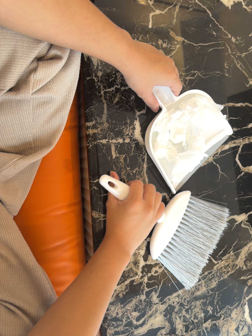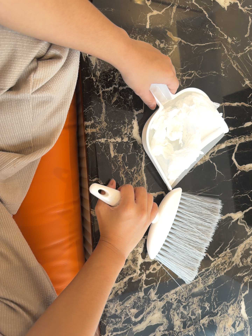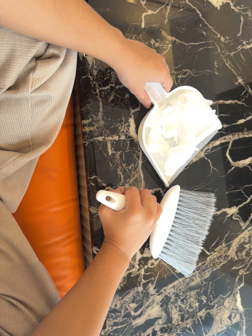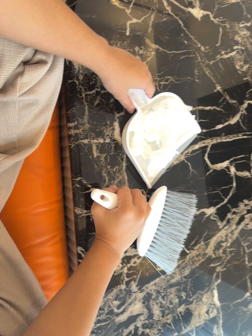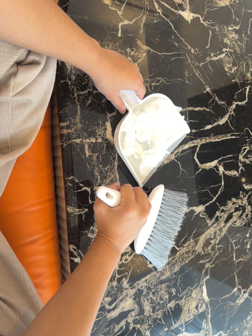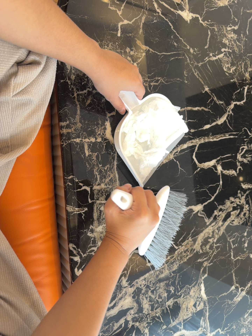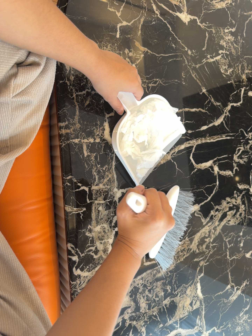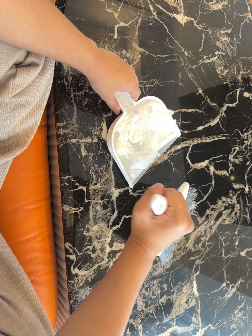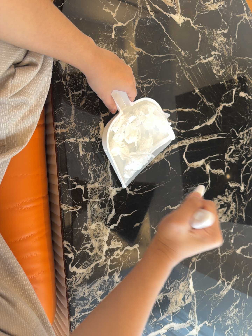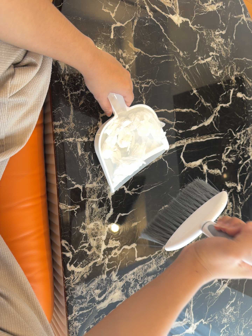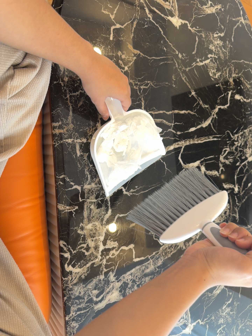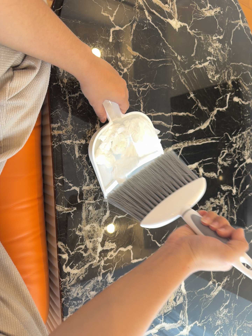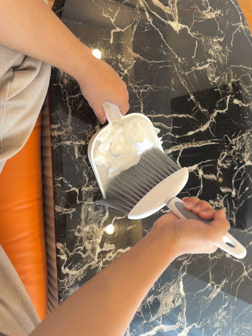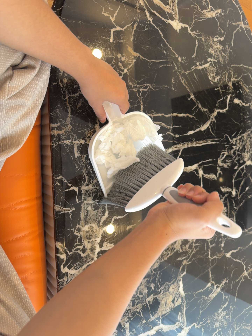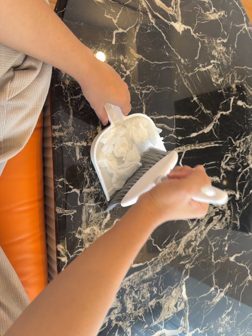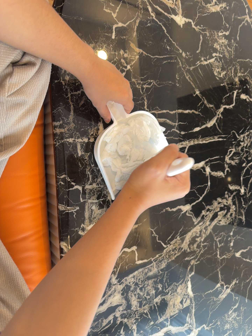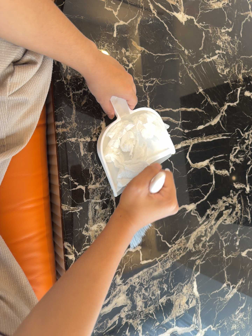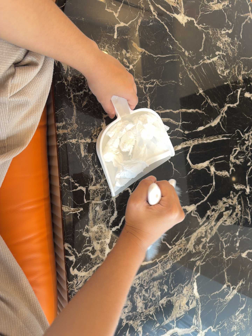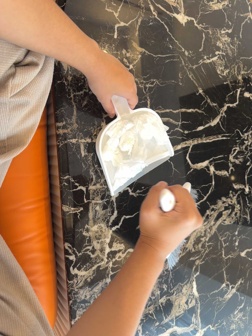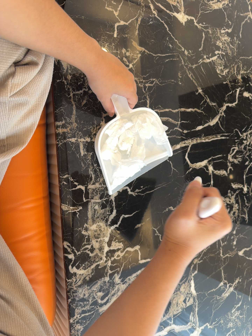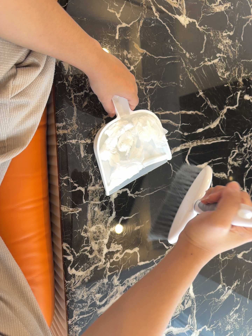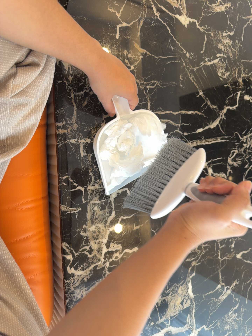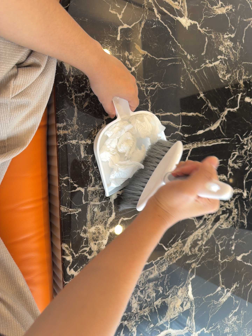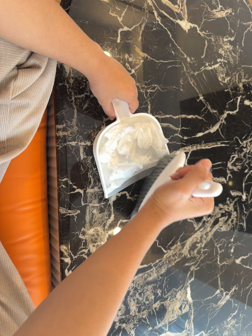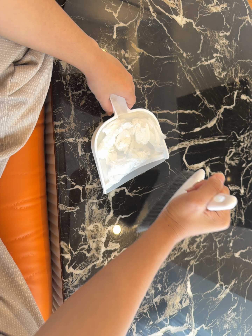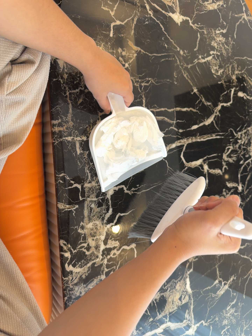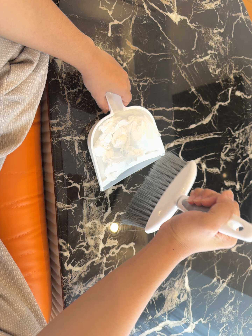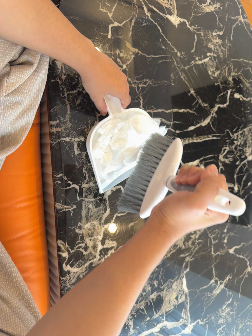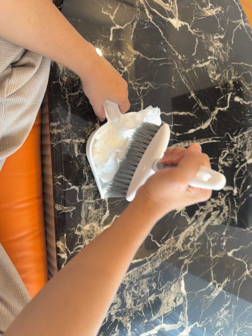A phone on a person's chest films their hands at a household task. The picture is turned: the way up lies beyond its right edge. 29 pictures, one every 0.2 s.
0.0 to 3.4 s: The camera swings to its right by about 10 degrees, and the scene slides to the left.
3.4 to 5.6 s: The camera shifts only a little, or ends up much as it began.
The film runs backward here.
